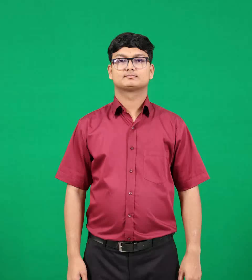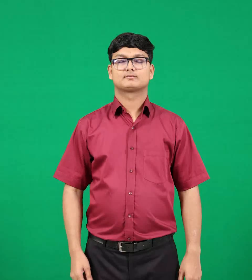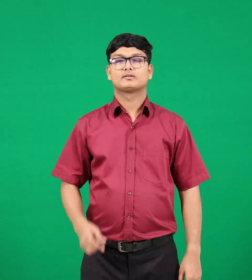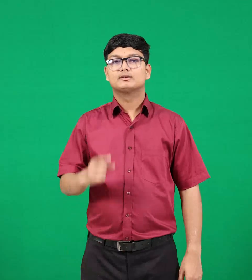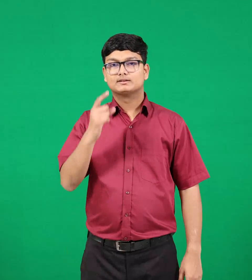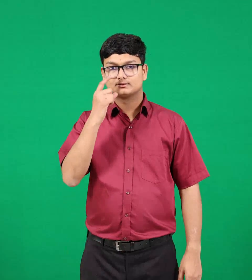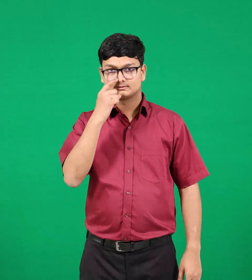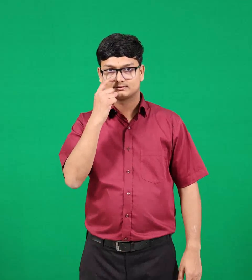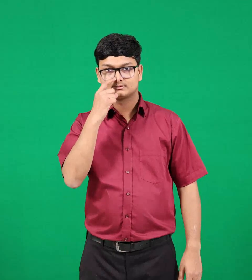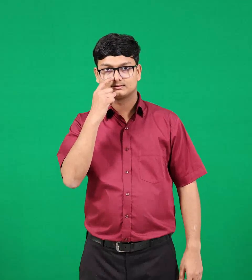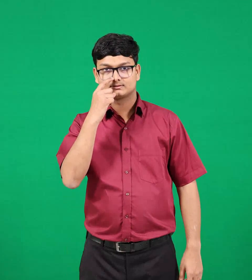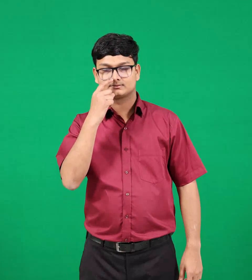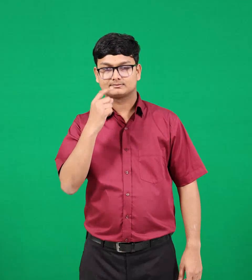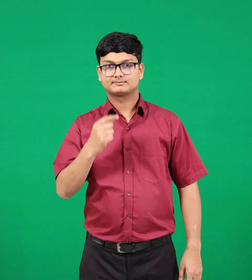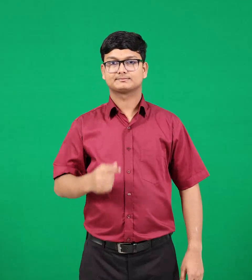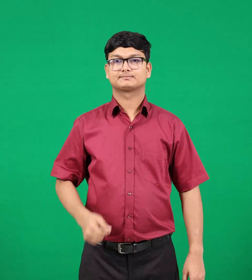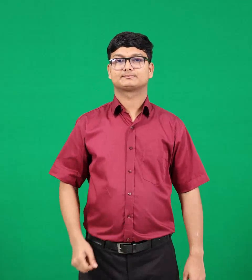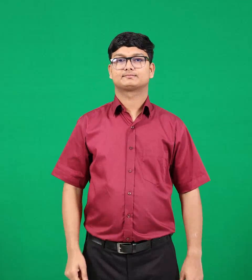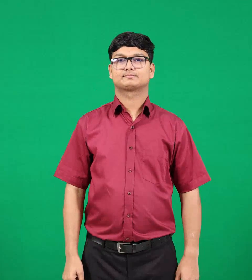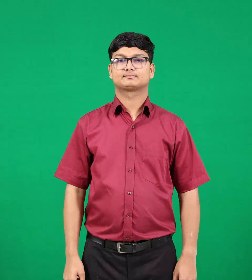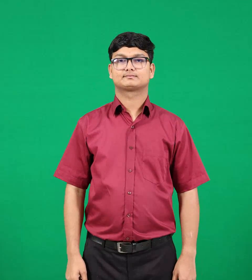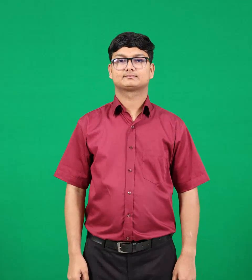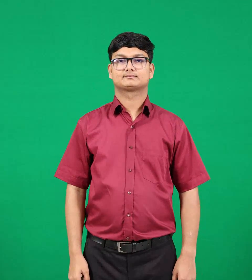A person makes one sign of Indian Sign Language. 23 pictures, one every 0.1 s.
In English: female
